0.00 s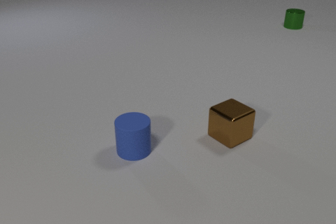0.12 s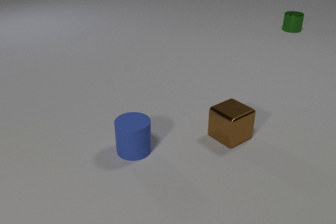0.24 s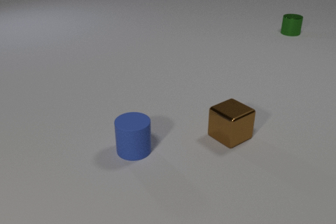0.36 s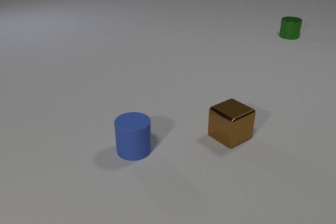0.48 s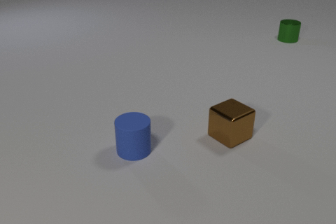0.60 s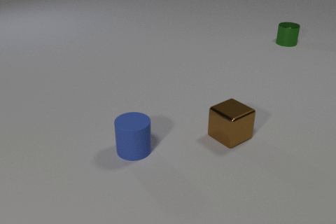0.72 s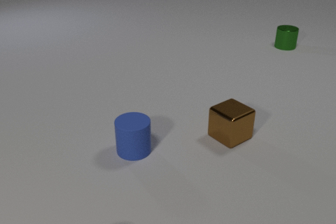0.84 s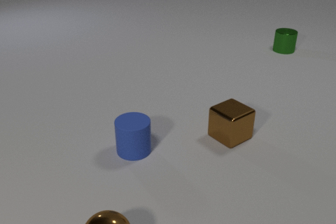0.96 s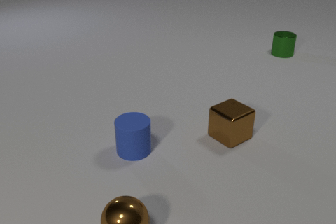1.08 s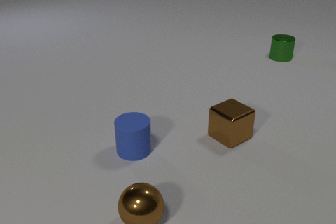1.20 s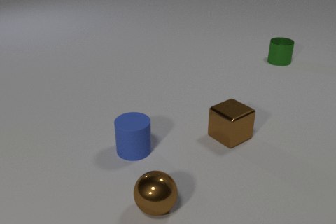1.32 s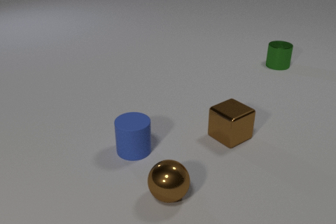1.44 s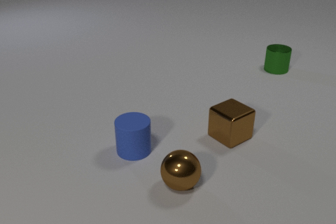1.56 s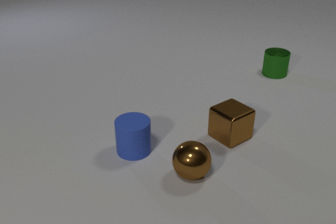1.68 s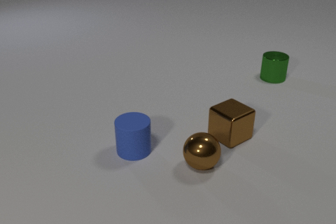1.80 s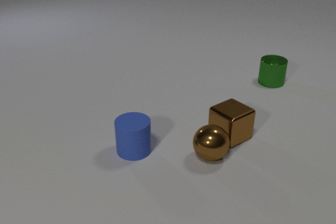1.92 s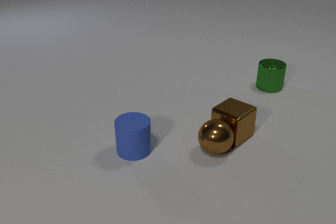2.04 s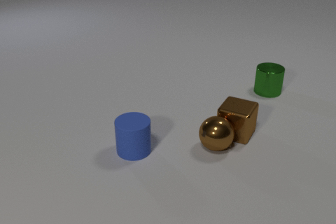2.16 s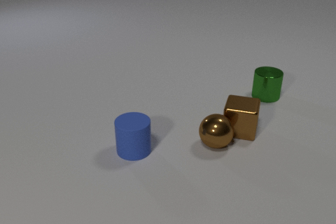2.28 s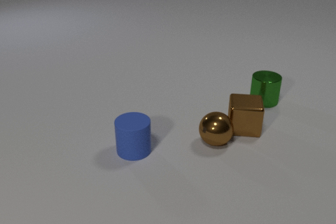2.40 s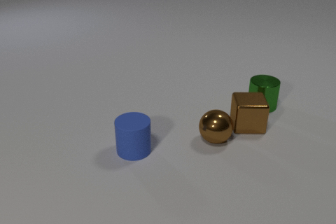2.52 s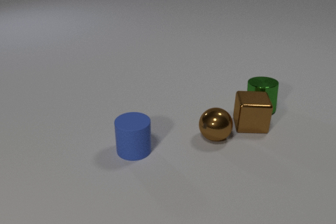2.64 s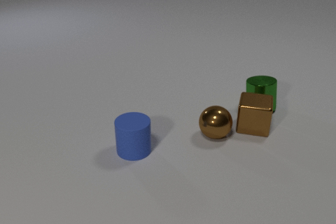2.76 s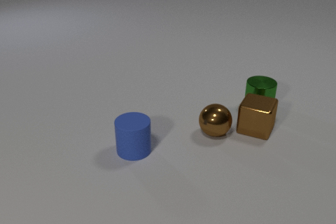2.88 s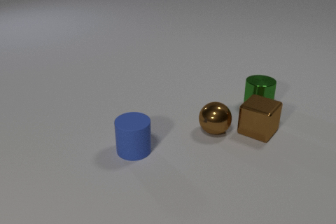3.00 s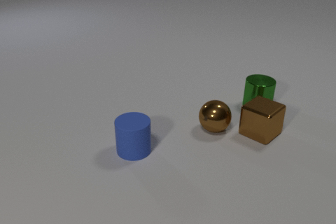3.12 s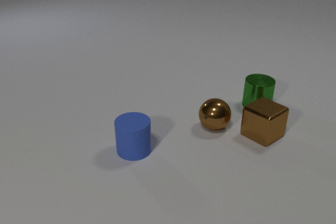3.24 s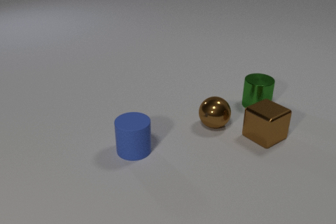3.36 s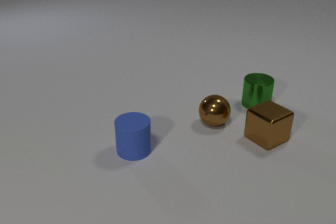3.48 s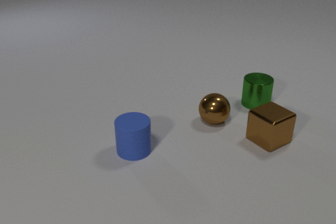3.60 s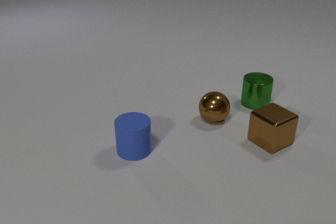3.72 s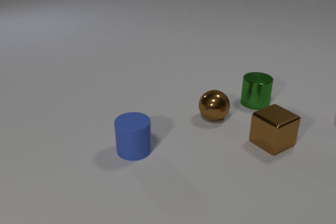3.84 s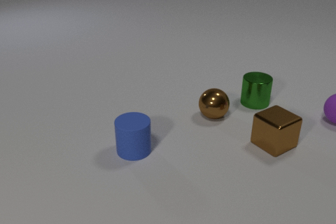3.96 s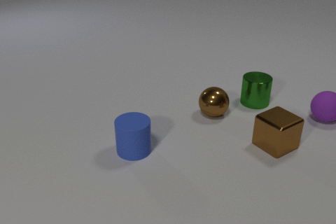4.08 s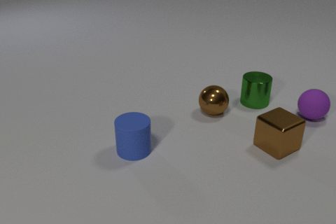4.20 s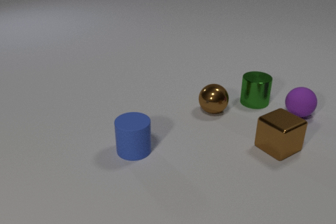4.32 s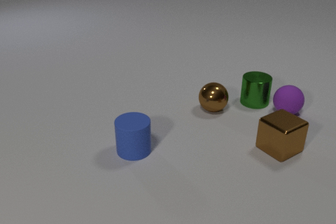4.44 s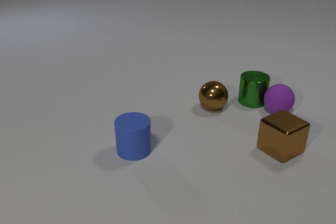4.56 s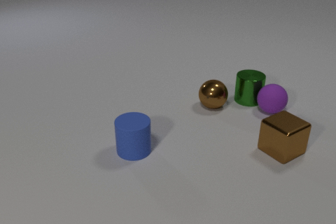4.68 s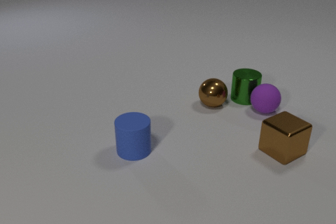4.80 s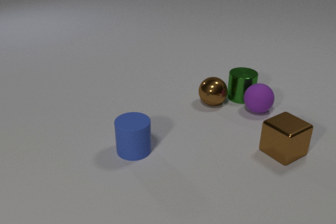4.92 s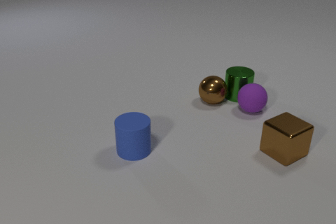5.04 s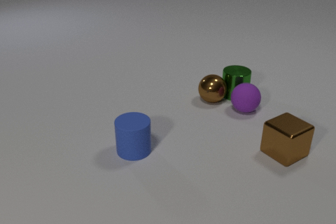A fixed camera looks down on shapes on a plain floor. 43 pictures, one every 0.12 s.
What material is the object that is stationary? rubber.
What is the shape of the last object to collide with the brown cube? cylinder.
What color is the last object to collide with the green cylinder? brown.
0.00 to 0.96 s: The brown metal sphere comes in at the bottom edge, rolls away from the camera and to the right. The green metal cylinder slides toward the camera.
0.96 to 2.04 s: The brown metal sphere rolls away from the camera and to the right. The brown metal cube slides away from the camera, spins so that its near face slides to the right, counterclockwise seen from above. The green metal cylinder slides toward the camera. The brown metal sphere and the brown metal cube collide.
2.04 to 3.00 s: The brown metal sphere rolls away from the camera. The brown metal cube slides to the right. The green metal cylinder slides toward the camera. The brown metal cube and the green metal cylinder collide.
3.00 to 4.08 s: The brown metal sphere rolls away from the camera. The brown metal cube slides toward the camera and to the right. The purple rubber sphere comes in at the right edge, rolls to the left. The green metal cylinder slides away from the camera.
4.08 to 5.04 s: The brown metal sphere rolls away from the camera. The brown metal cube slides toward the camera and to the right. The purple rubber sphere rolls to the left. The green metal cylinder slides to the left and away from the camera. The purple rubber sphere and the green metal cylinder collide. The brown metal sphere and the green metal cylinder collide.
